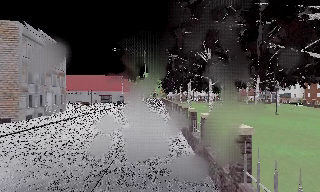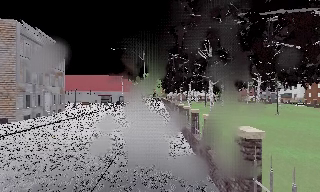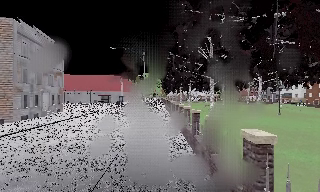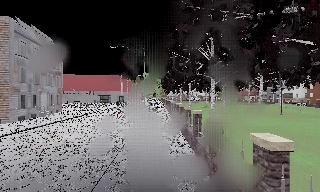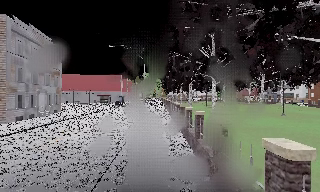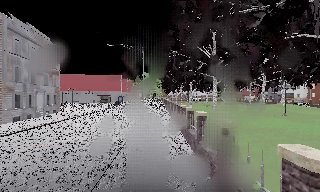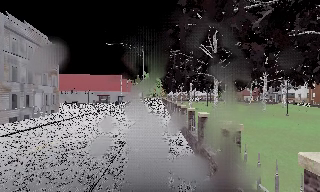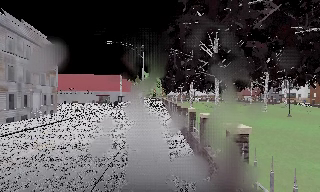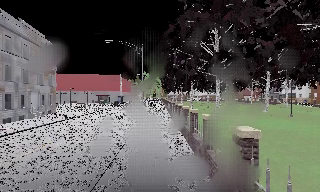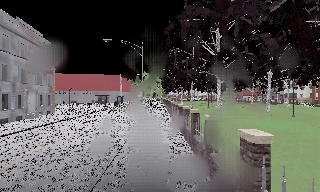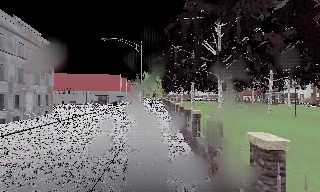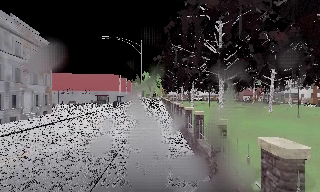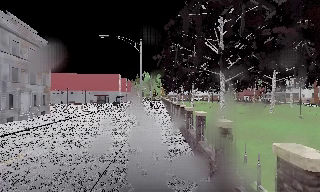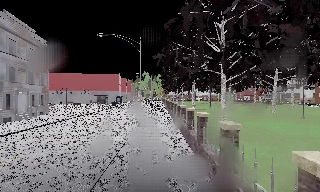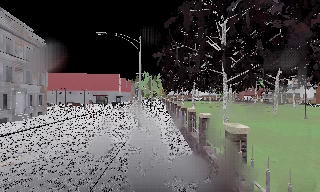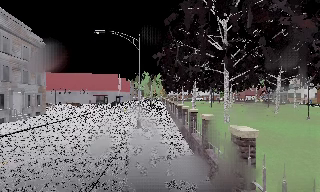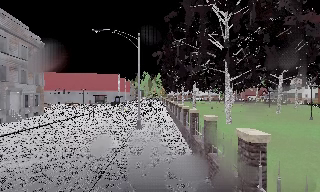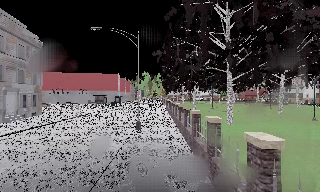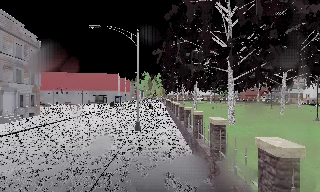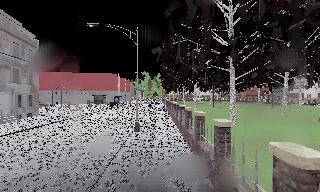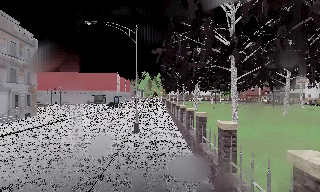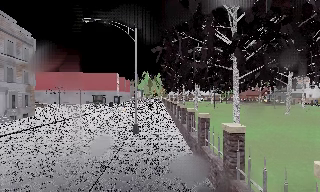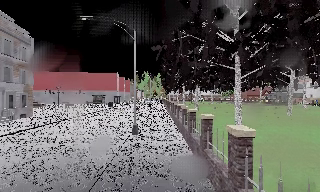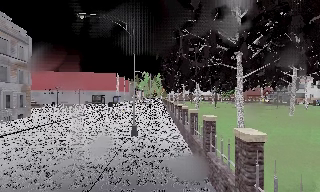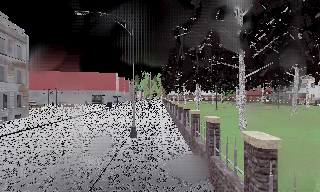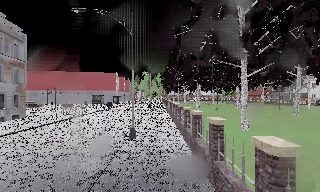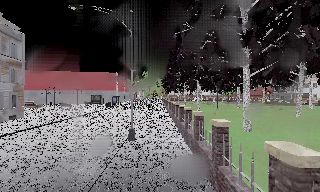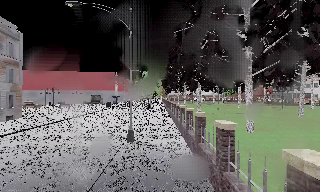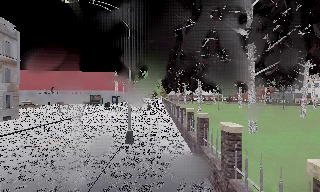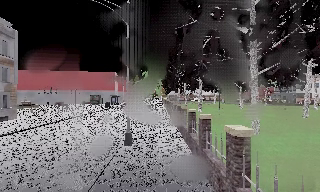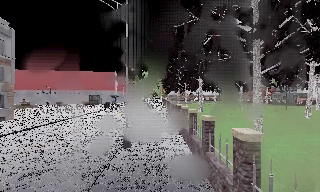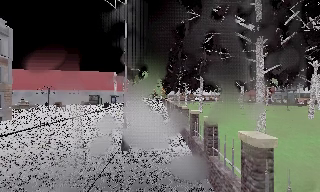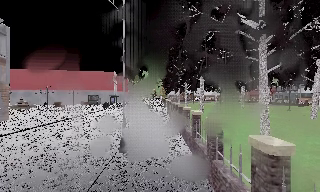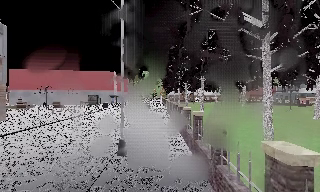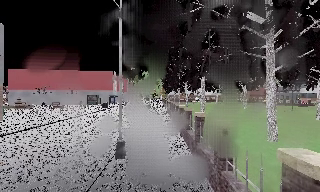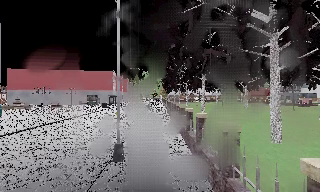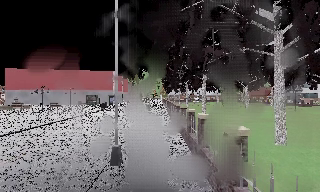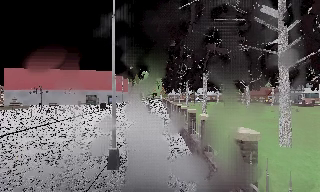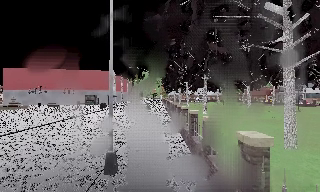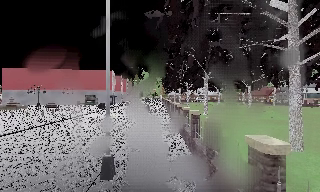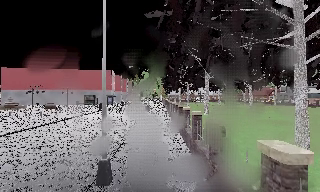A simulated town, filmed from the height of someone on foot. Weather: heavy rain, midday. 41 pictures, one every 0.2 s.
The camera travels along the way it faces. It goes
forward.
0.0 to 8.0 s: The camera travels forward, about 13 m, so what stands in front looms larger.
The film runs forward here.
